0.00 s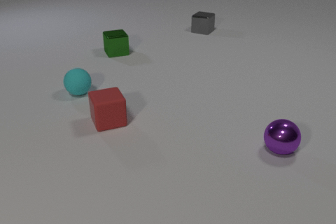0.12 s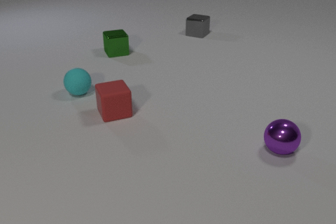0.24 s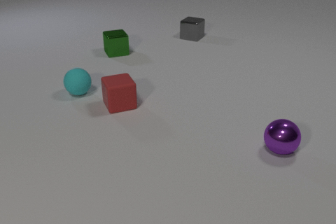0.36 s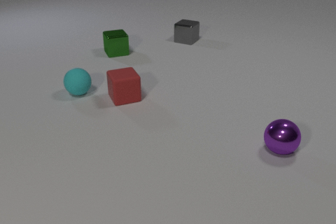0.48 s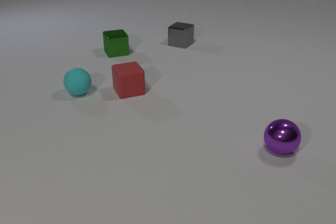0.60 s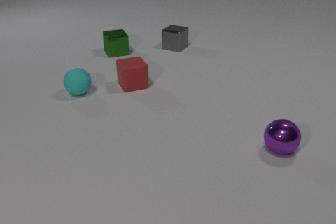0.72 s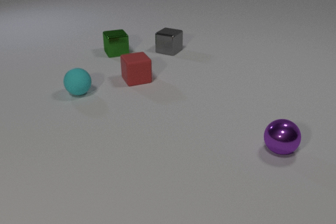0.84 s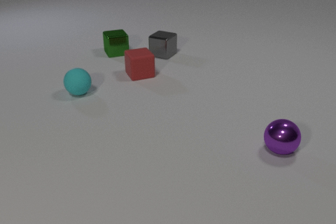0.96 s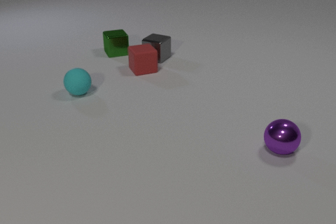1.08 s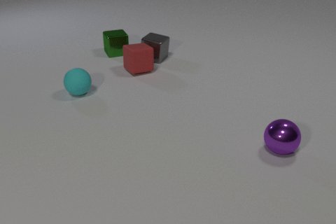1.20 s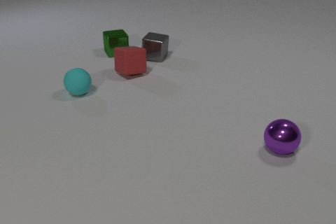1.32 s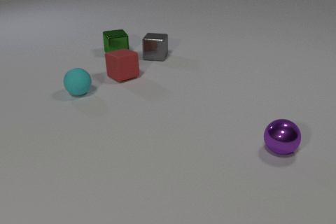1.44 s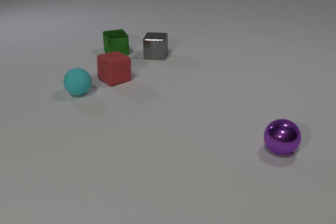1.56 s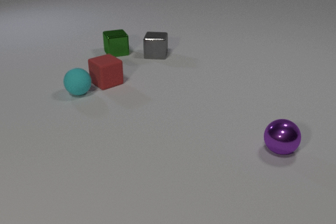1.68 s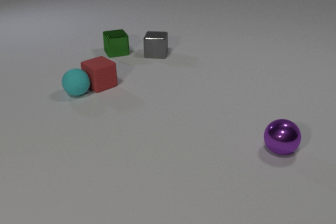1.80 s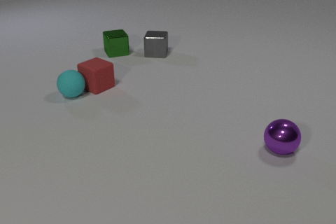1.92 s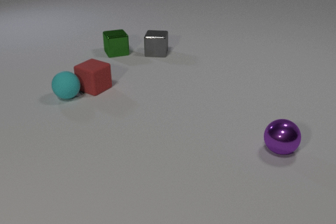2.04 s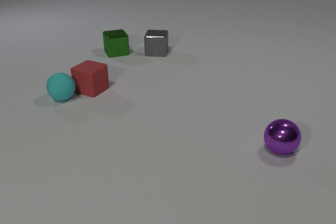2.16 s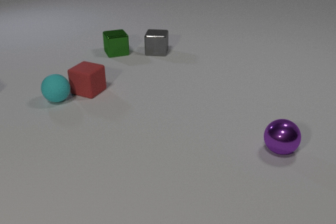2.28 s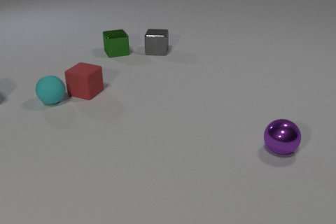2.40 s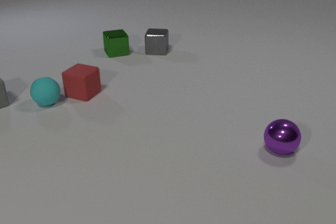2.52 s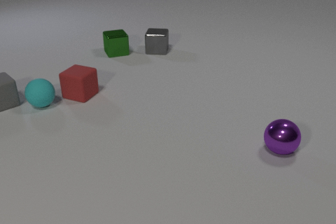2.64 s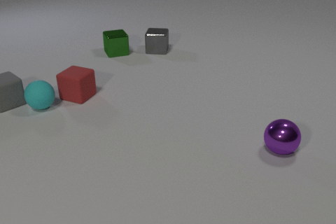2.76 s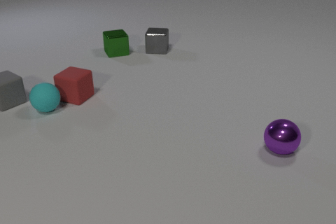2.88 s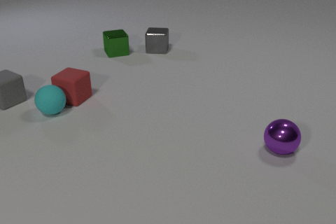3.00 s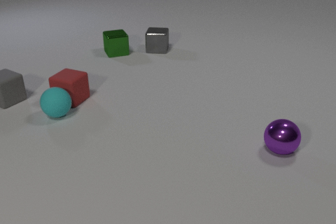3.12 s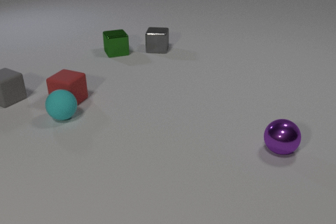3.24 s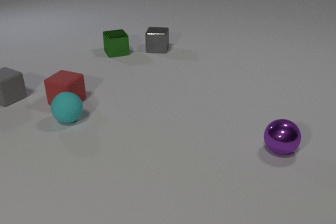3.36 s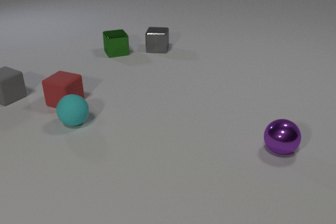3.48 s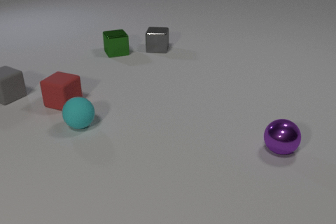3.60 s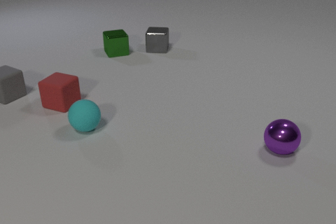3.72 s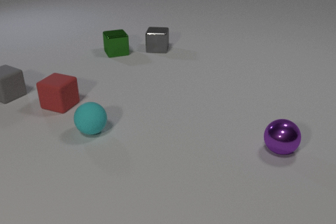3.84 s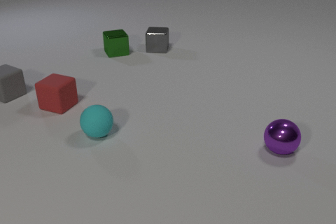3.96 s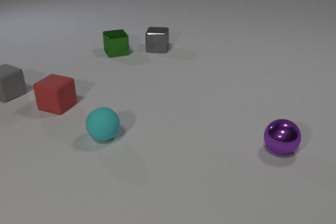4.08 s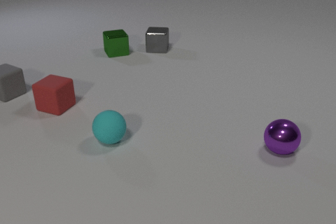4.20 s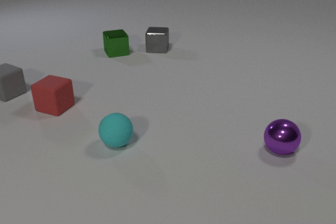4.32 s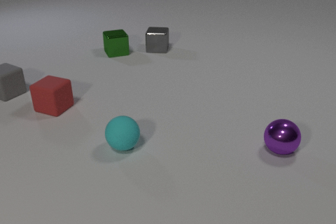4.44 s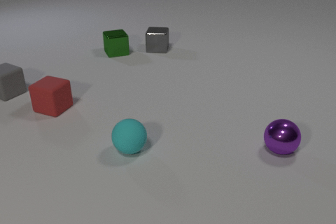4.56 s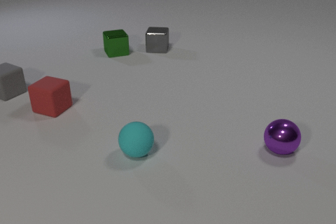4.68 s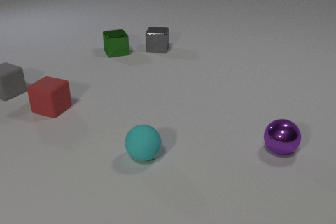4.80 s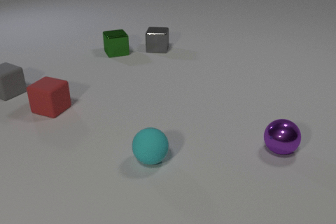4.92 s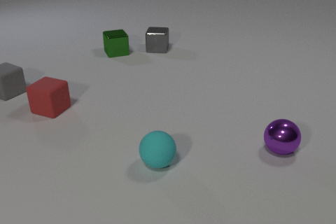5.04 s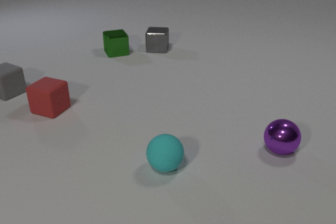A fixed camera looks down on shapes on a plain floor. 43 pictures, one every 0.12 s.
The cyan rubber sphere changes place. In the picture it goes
toward the camera.
0.00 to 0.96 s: The gray metal cube slides toward the camera and to the left. The red rubber cube slides away from the camera.
0.96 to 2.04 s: The gray metal cube slides away from the camera, spins so that its near face slides to the right, counterclockwise seen from above. The red rubber cube slides to the left and toward the camera, spins counterclockwise seen from above by about 45 degrees, its near face sliding to the right. The cyan rubber sphere rolls to the left and toward the camera. The gray metal cube and the red rubber cube collide. The red rubber cube and the cyan rubber sphere collide.
2.04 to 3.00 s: The gray metal cube slides away from the camera. The red rubber cube slides to the left and toward the camera. The cyan rubber sphere rolls toward the camera. The gray rubber cube comes in at the left edge, slides to the right. The cyan rubber sphere and the gray rubber cube collide.
3.00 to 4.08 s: The red rubber cube slides to the left and toward the camera. The cyan rubber sphere rolls toward the camera and to the right. The gray rubber cube slides away from the camera.
4.08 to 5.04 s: The cyan rubber sphere rolls to the right and toward the camera.
Are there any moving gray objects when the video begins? yes.
What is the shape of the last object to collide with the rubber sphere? cube.
What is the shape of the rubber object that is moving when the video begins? cube.
